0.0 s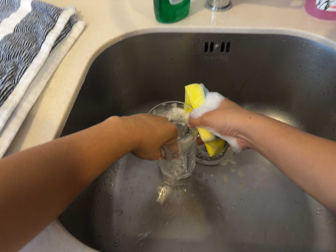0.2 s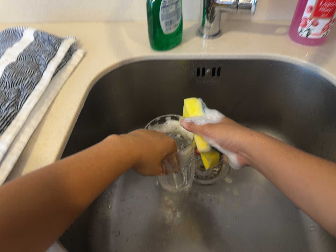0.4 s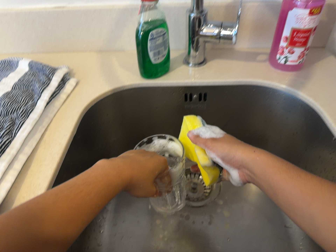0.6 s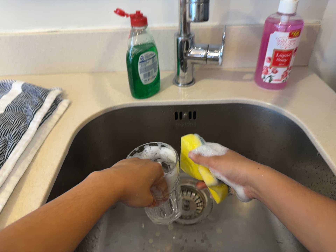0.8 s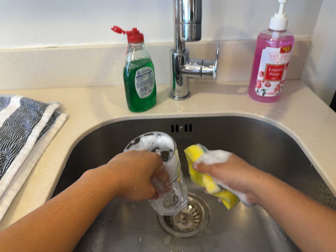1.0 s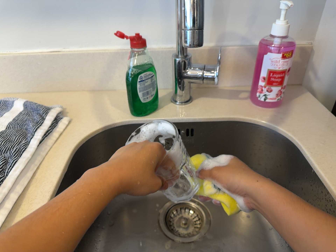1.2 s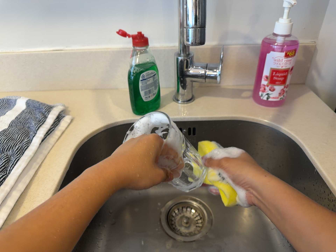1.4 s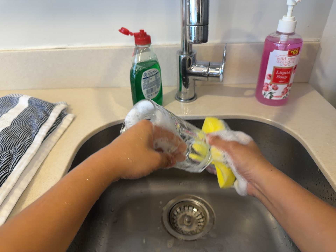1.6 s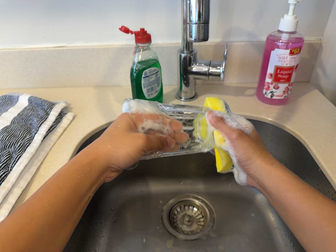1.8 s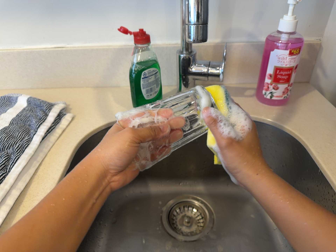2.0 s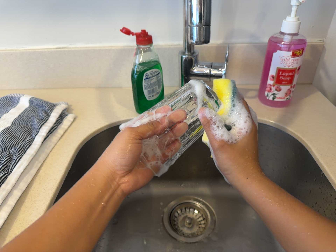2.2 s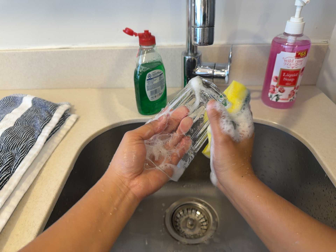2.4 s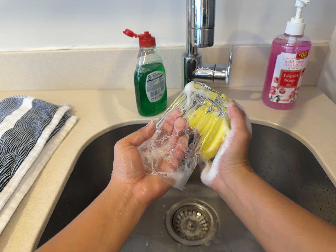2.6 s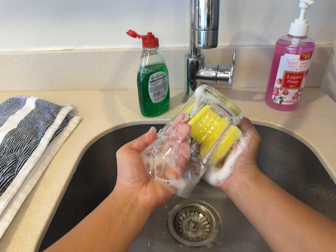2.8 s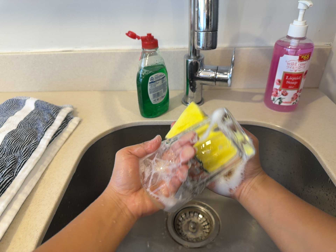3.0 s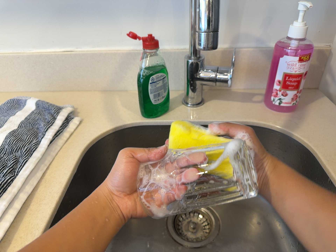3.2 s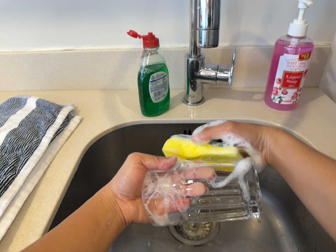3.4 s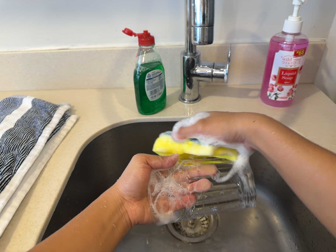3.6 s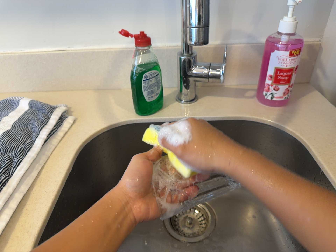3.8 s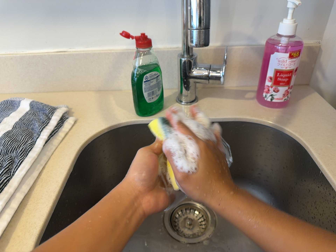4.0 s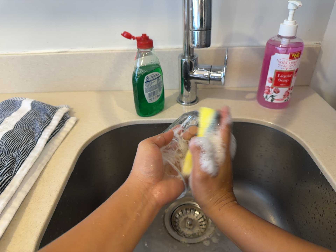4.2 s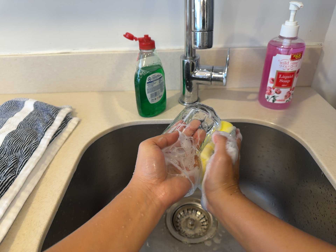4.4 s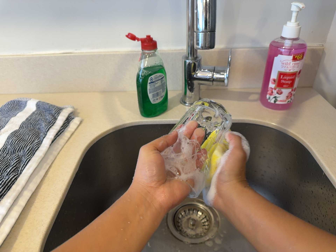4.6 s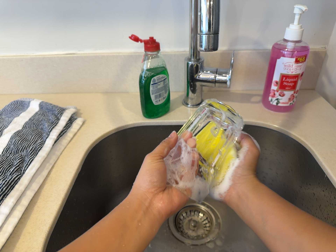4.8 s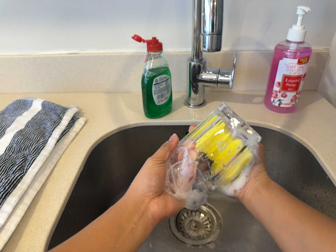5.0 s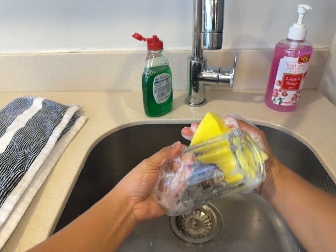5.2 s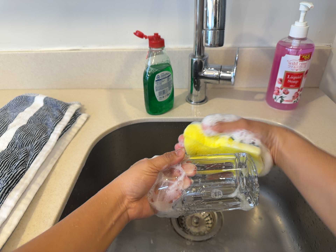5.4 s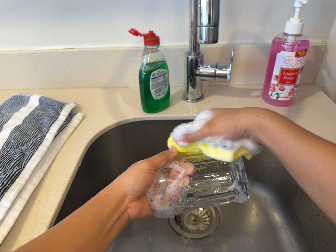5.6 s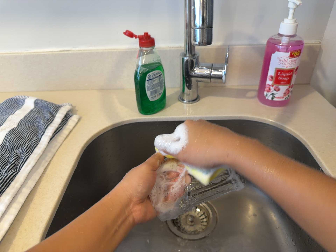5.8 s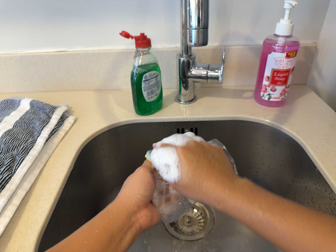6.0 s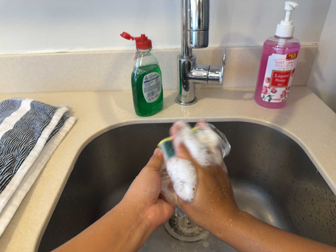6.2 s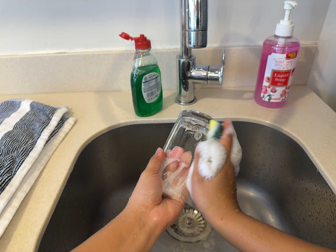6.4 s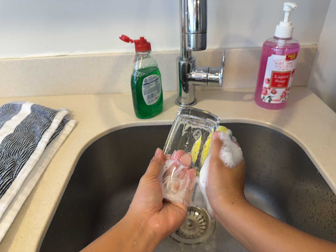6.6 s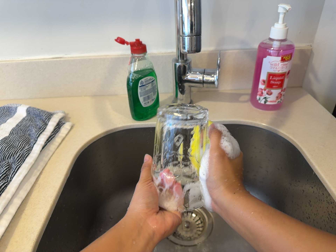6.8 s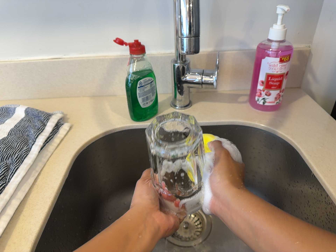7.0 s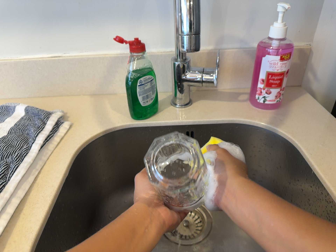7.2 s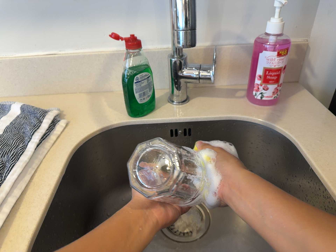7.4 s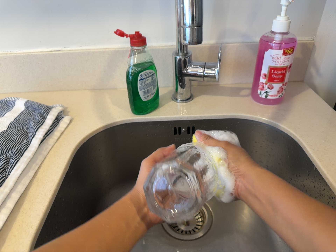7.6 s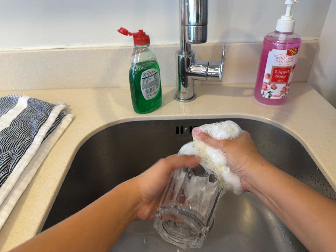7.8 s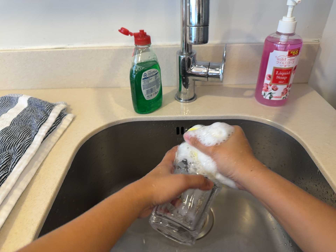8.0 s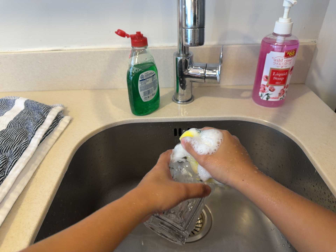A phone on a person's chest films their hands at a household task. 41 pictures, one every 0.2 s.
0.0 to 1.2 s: The camera travels backward, about 6 cm, so what stands in front gets smaller. Its aim tips toward the top of its view by about 15 degrees, and the scene shifts downward.
1.2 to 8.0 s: The camera shifts only a little, or ends up much as it began.
The film runs backward here.
